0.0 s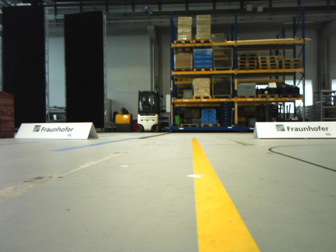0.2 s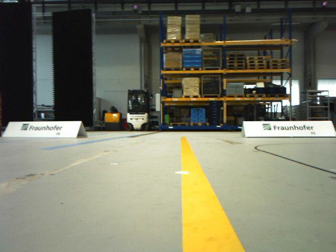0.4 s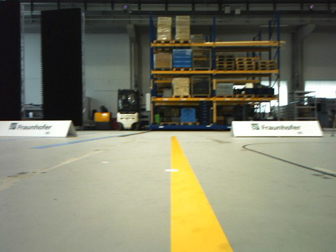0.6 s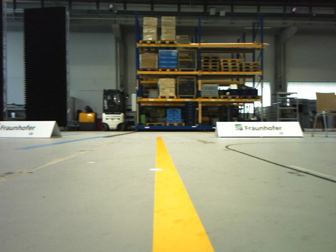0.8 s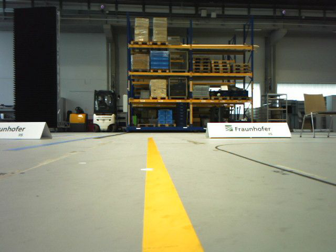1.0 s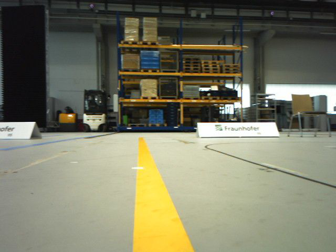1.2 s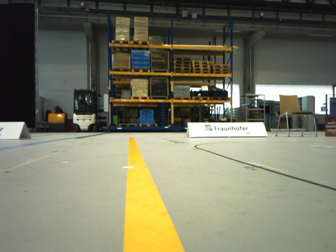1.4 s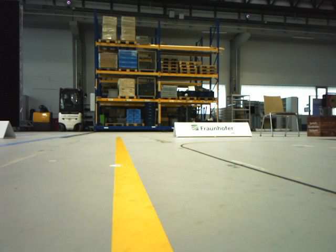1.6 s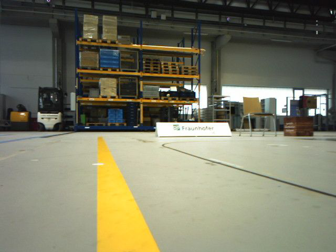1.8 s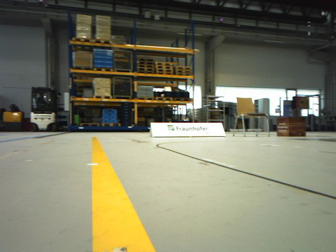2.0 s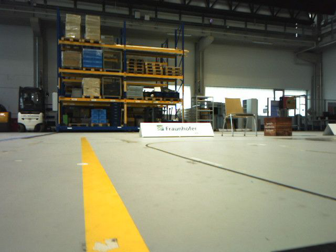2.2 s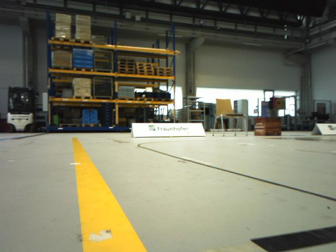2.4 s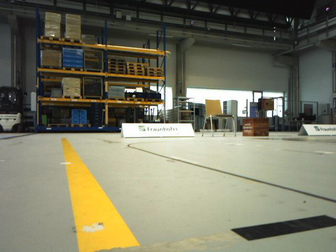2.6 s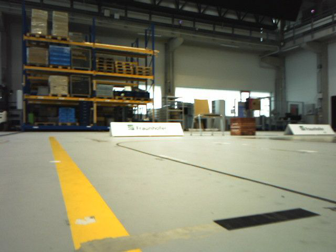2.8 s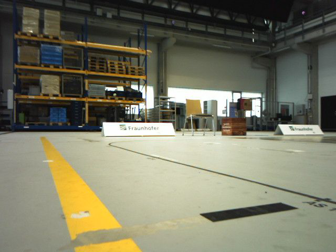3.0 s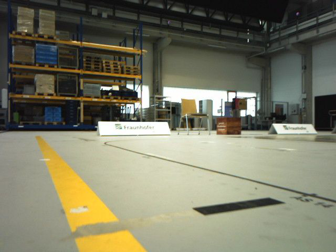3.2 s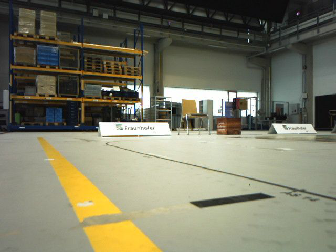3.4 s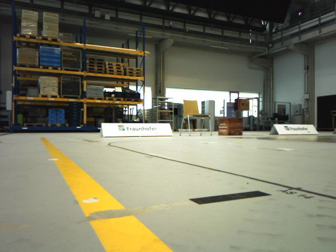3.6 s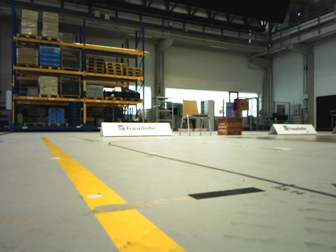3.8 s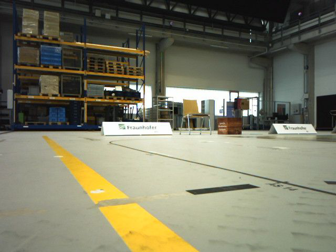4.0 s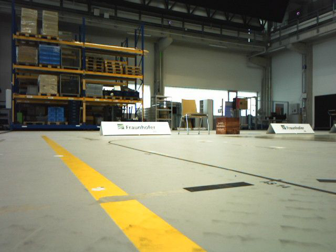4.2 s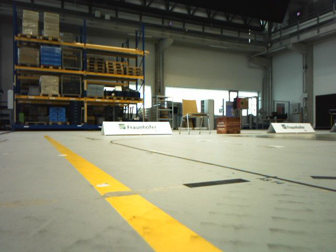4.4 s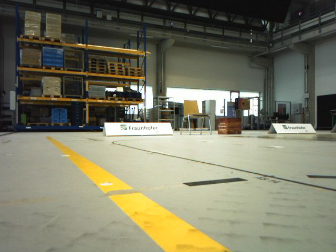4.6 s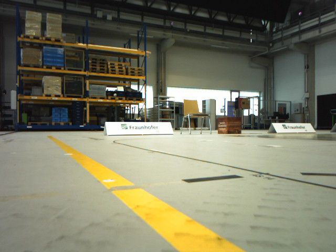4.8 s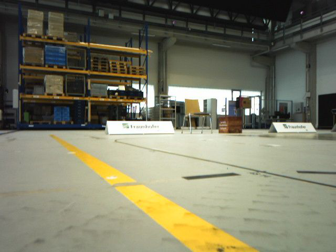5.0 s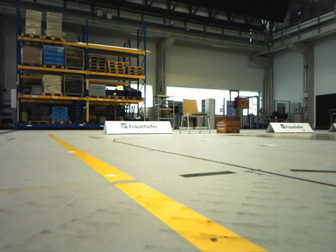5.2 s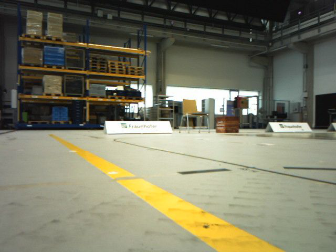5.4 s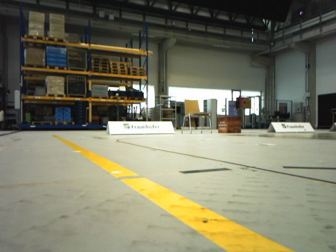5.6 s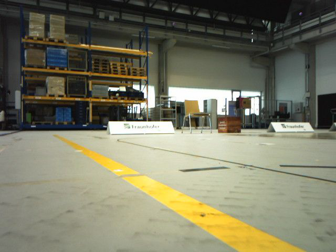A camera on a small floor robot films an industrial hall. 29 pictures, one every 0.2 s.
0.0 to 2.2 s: The camera swings to its right by about 25 degrees, and the scene slides to the left. It travels backward, about 0.4 m, so what stands in front gets smaller.
2.2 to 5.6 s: The camera travels backward, about 0.6 m, so what stands in front gets smaller.
The film runs backward here.
